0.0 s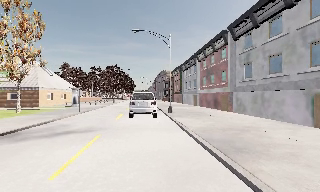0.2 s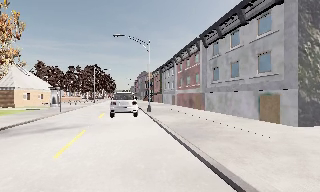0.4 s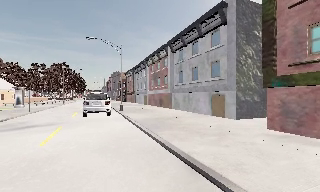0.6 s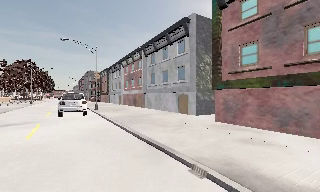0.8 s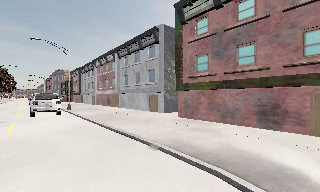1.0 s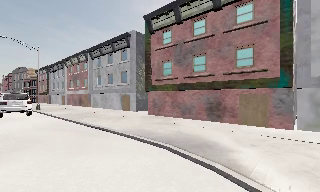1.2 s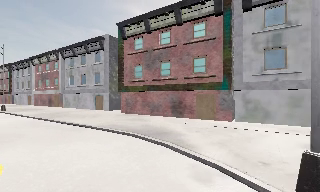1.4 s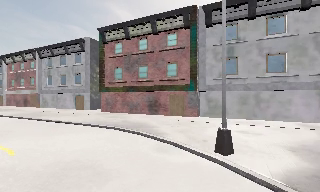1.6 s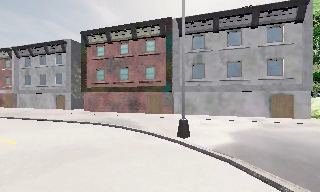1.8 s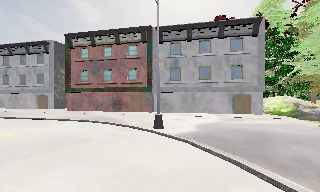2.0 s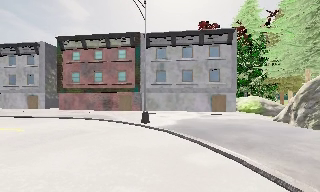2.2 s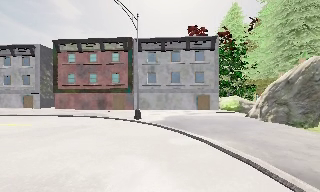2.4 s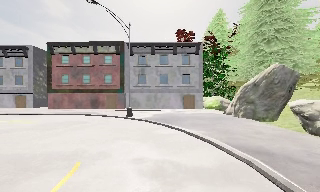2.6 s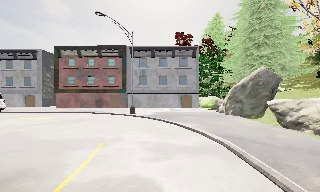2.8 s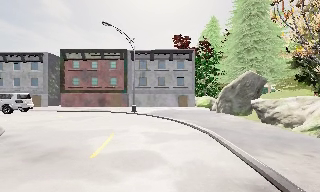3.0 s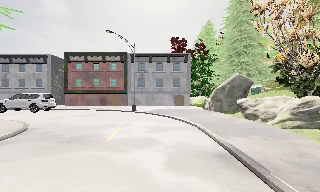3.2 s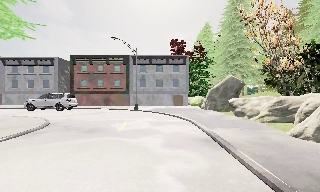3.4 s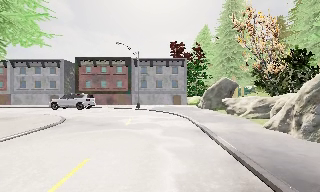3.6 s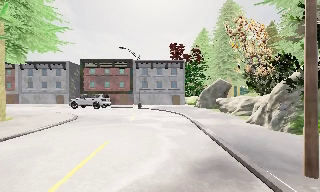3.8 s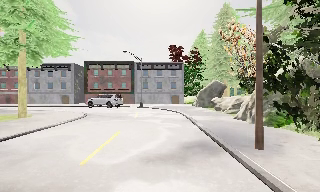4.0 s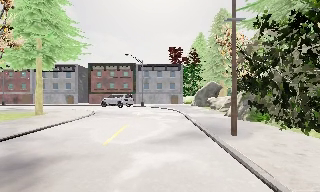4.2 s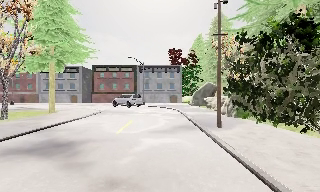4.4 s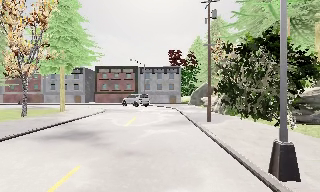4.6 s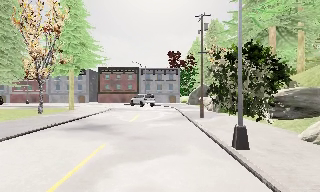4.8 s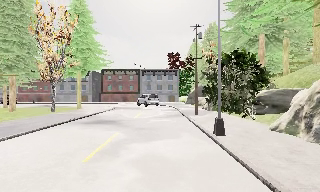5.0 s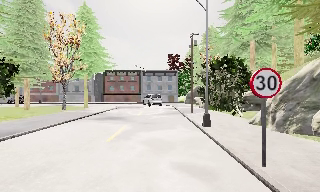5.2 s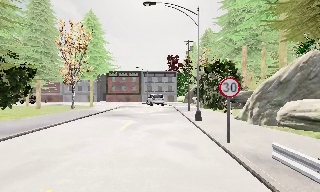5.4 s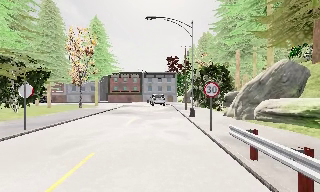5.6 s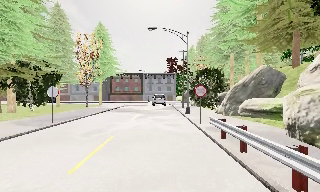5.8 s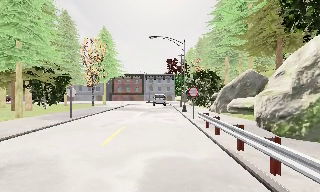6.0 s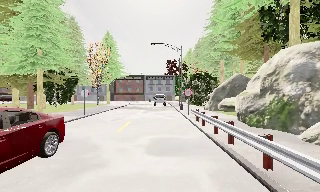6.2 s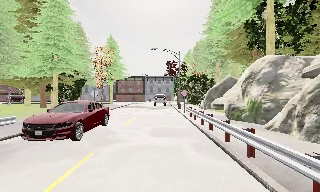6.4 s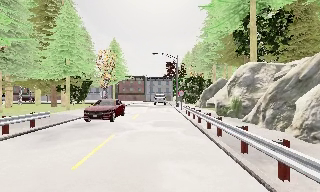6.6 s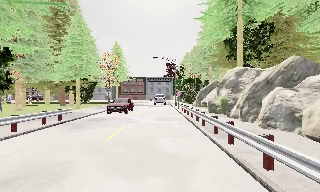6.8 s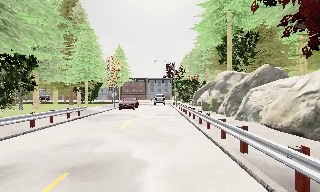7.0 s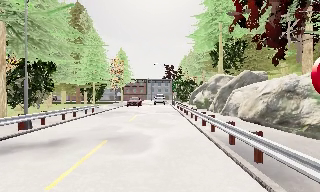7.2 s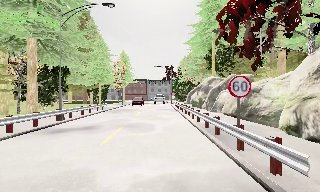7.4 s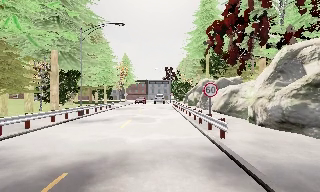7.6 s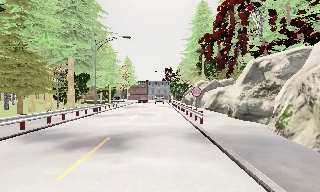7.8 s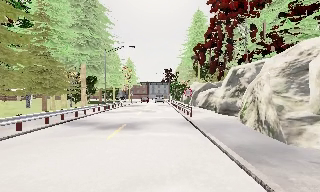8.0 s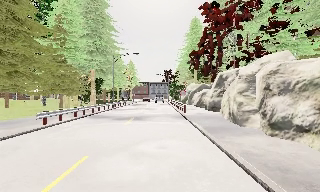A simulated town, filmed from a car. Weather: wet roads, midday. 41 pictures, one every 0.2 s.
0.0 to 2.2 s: The camera pans to its right, which is clockwise from overhead, by about 80 degrees. It travels backward, about 18 m.
2.2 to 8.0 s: The camera travels backward, about 60 m, so what stands in front gets smaller. It gains speed.
The film runs backward here.
